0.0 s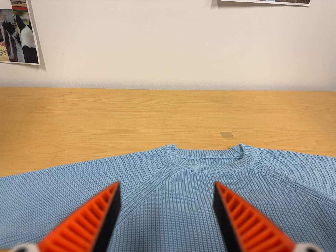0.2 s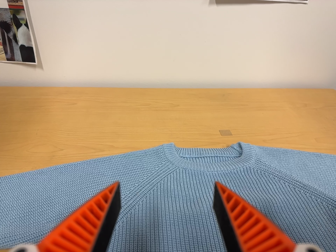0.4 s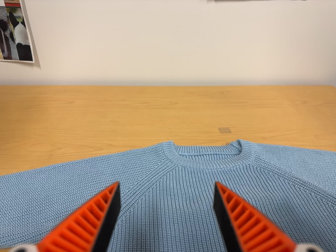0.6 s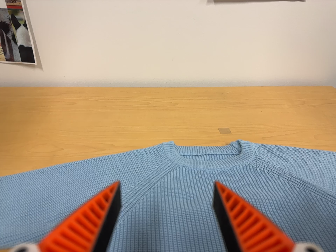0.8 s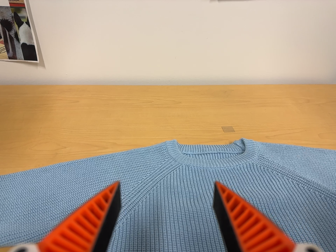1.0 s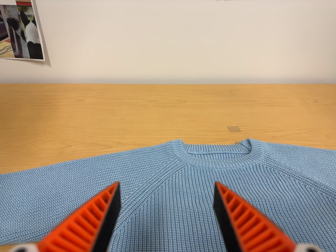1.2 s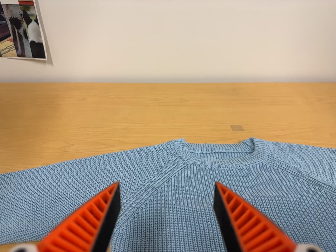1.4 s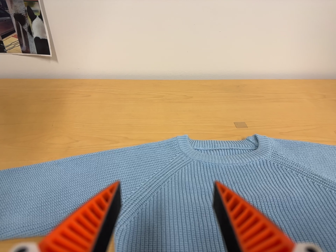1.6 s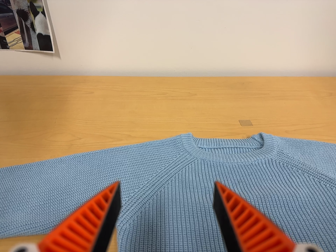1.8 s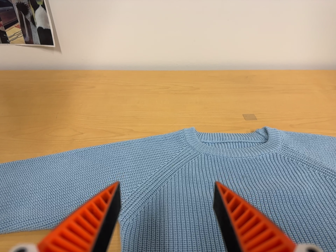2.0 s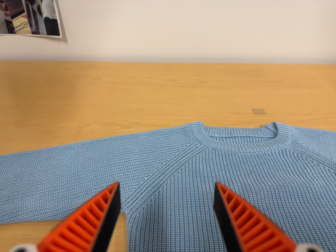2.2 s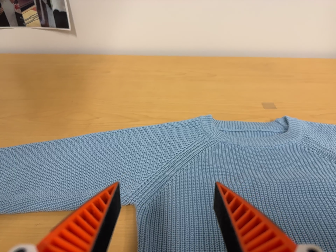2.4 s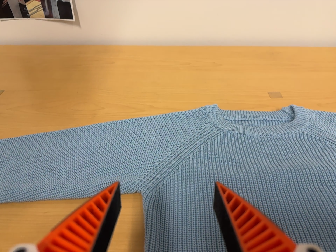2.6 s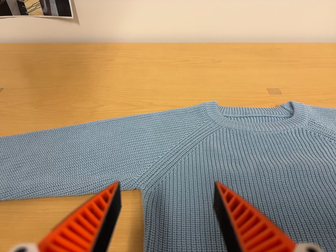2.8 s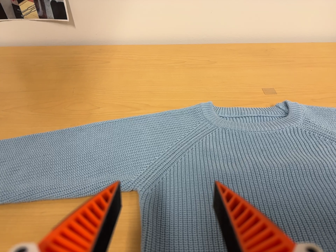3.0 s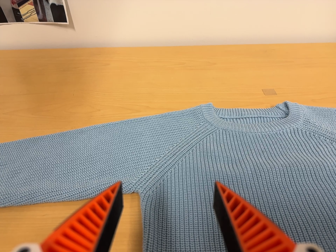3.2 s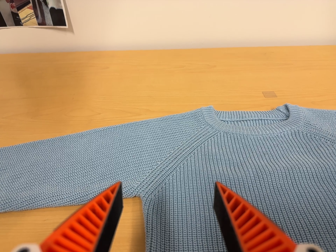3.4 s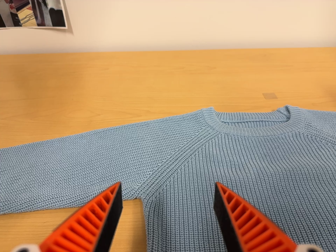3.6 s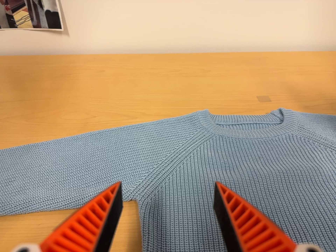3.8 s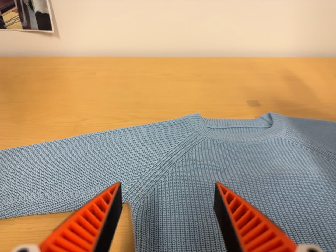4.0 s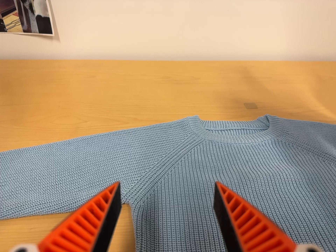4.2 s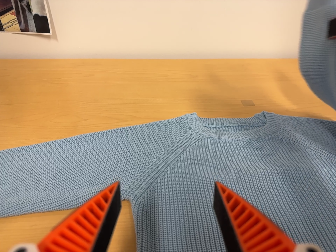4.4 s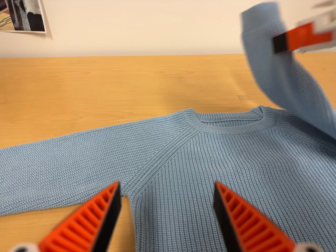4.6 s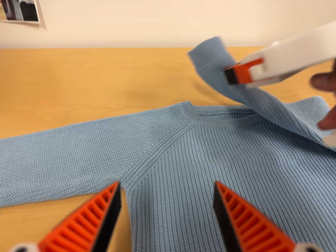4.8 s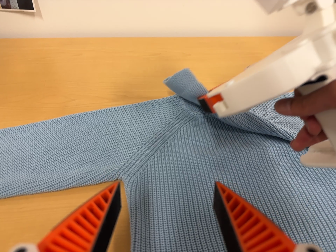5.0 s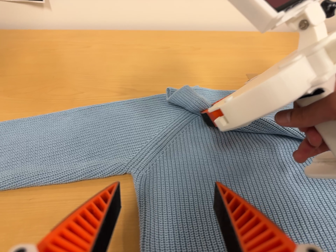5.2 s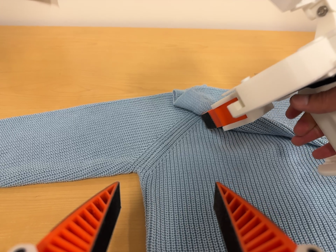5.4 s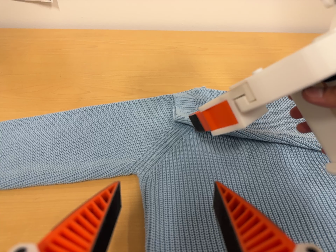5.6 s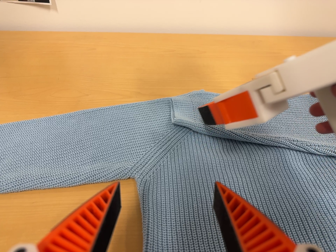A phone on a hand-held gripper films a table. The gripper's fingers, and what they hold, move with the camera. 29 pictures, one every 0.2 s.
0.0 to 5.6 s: The camera travels to its left, about 6 cm, so close, fixed things drift to the right. Its aim tips toward the bottom of its view by about 10 degrees, and the scene shifts upward.
The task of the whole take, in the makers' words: right arm across.
The film runs forward here.
